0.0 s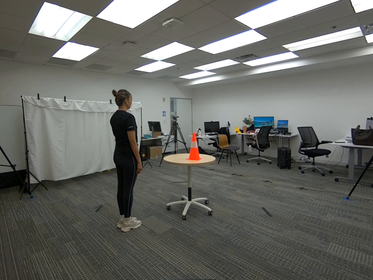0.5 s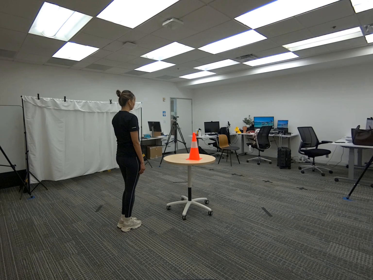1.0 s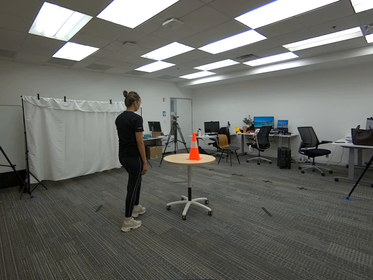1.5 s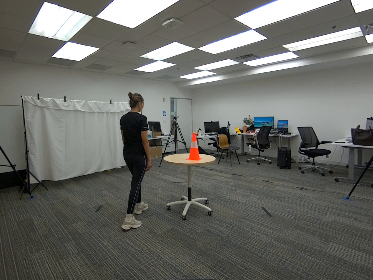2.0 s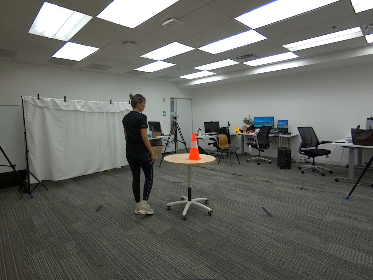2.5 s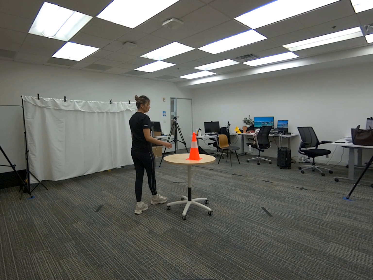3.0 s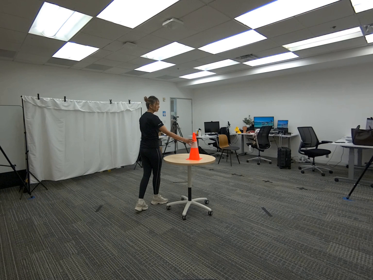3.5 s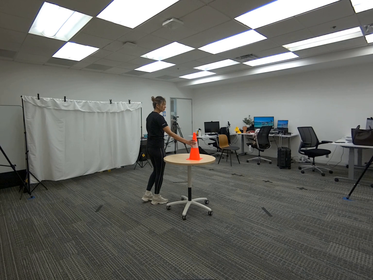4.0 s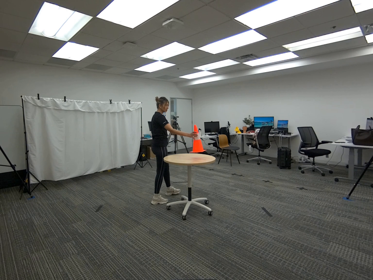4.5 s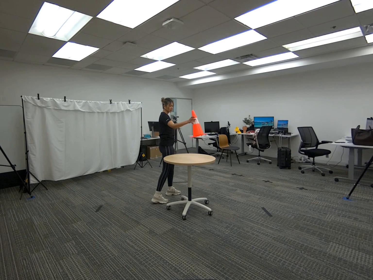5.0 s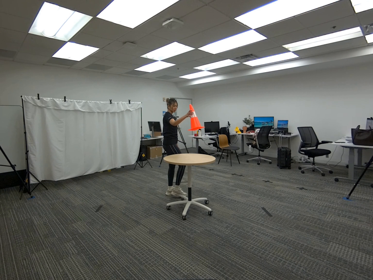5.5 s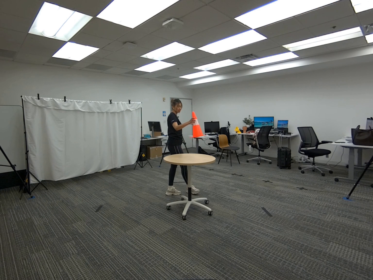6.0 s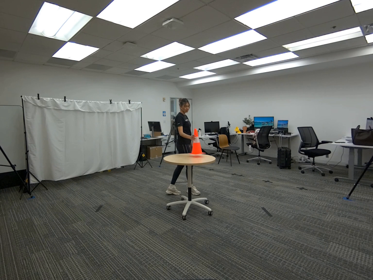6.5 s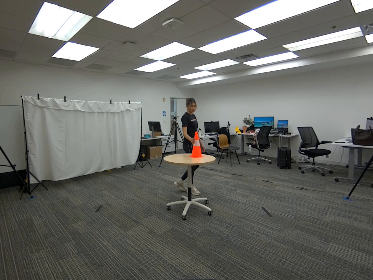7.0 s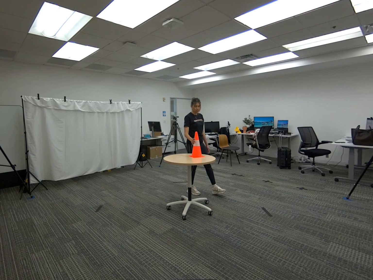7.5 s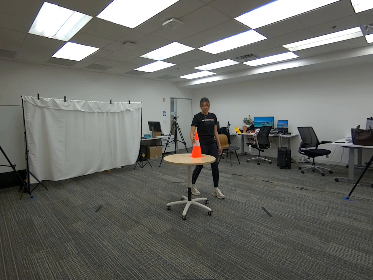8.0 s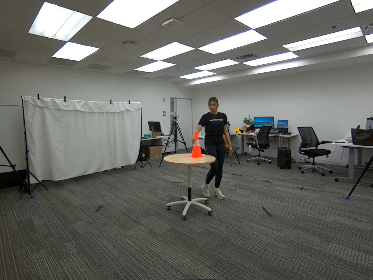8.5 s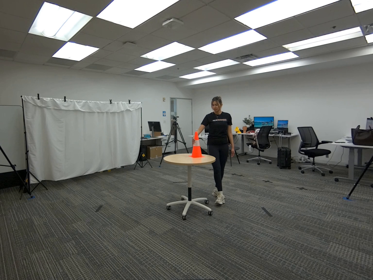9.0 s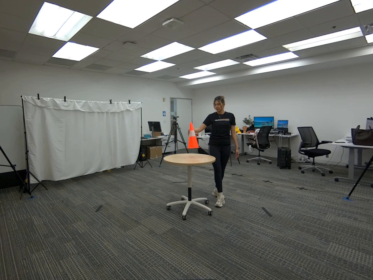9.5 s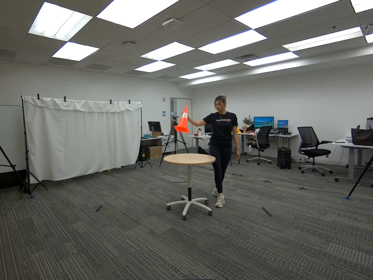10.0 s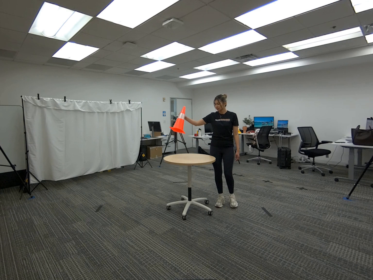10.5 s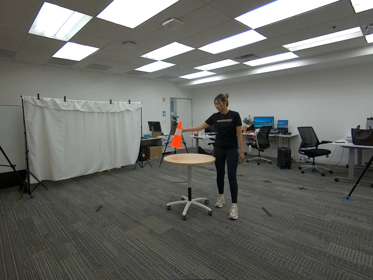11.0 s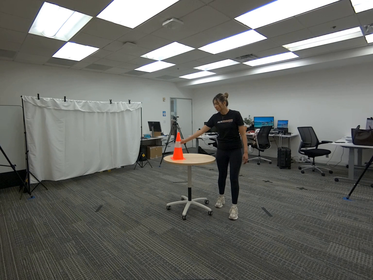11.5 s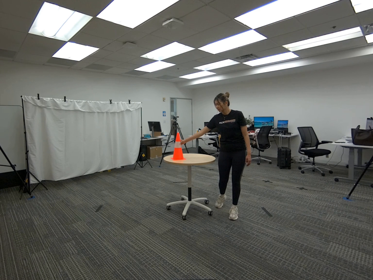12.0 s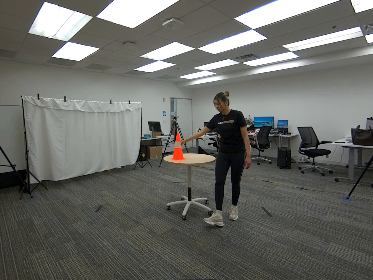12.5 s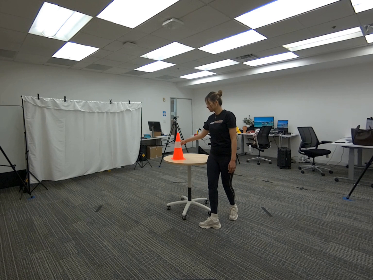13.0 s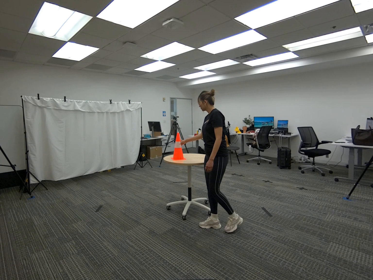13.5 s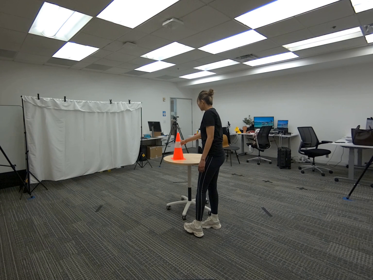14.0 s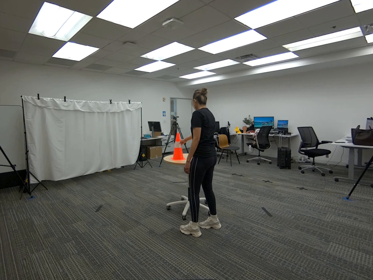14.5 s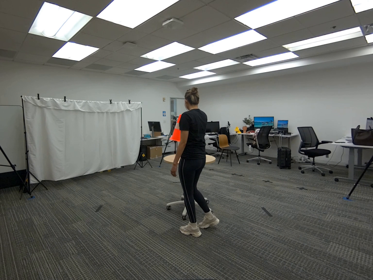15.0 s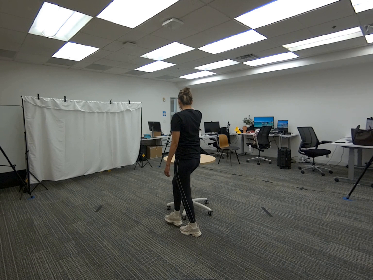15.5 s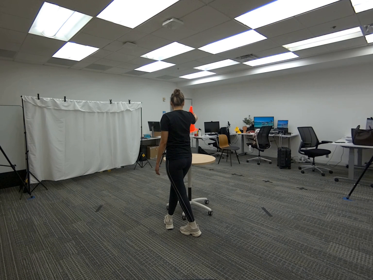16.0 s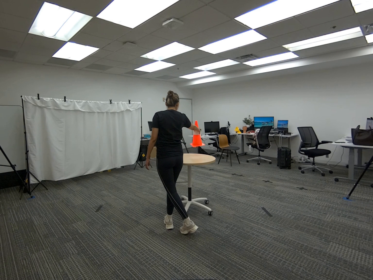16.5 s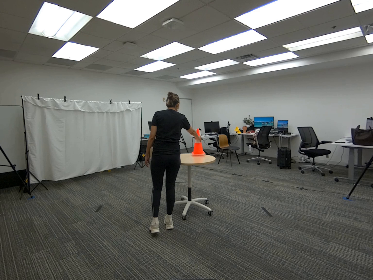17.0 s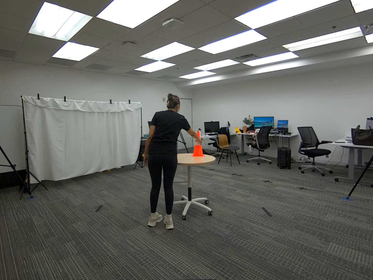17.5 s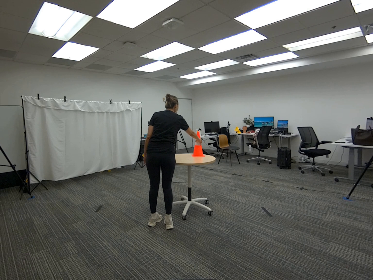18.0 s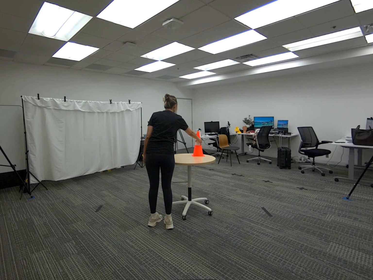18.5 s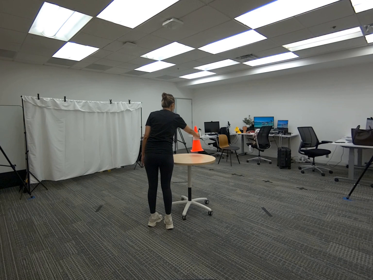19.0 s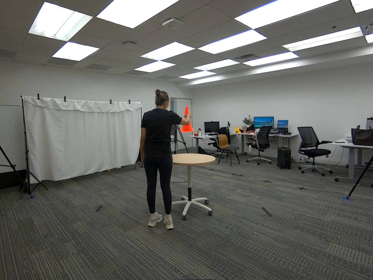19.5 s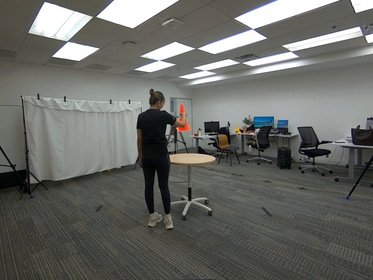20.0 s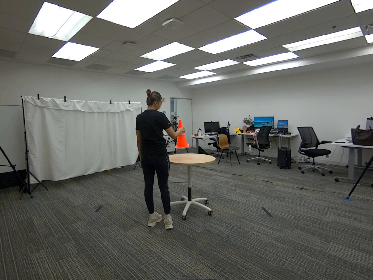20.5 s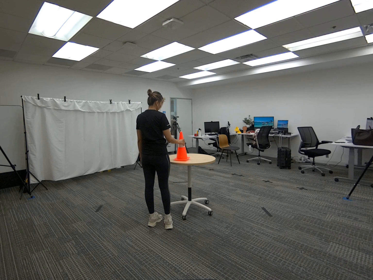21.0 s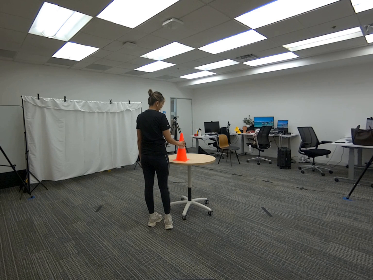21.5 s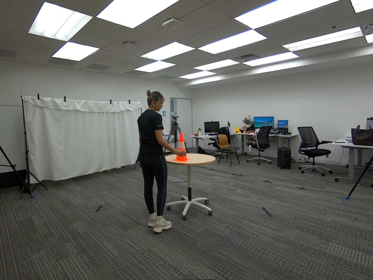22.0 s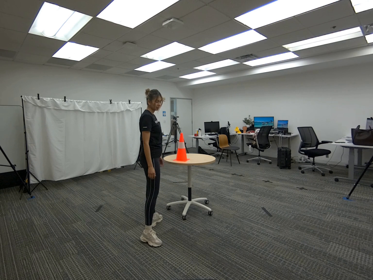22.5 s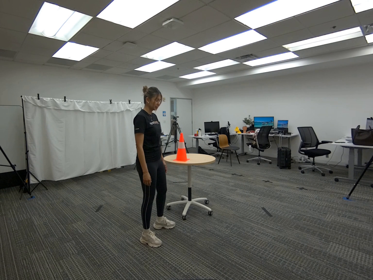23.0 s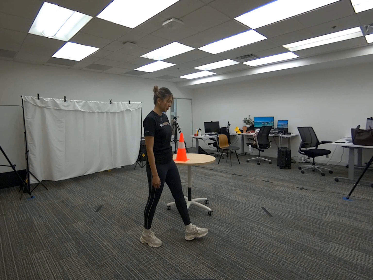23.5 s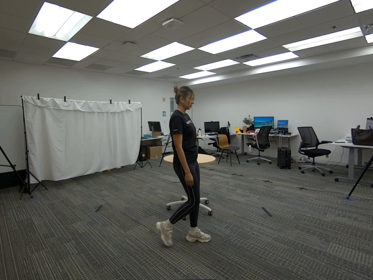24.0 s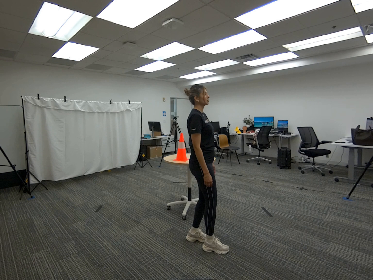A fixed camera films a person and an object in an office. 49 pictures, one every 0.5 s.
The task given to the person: Walk to the traffic cone on the round table, pick and place the cone on the table until finish.
